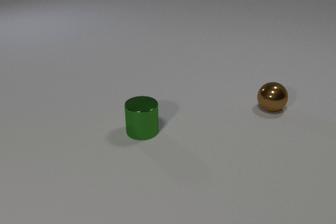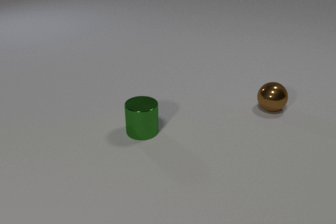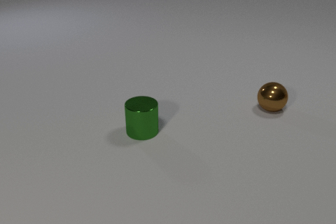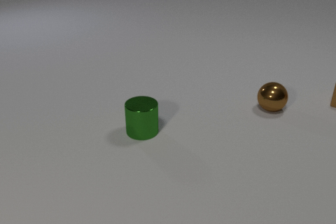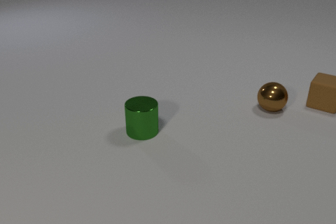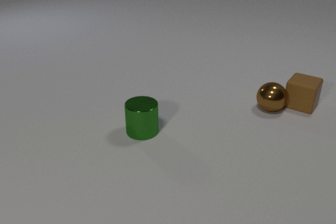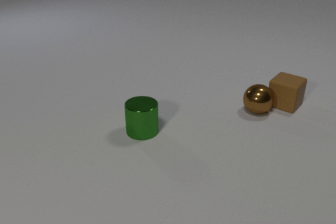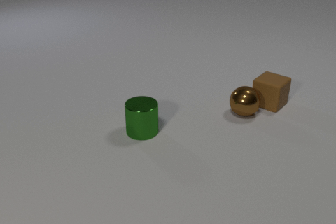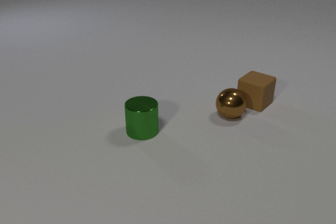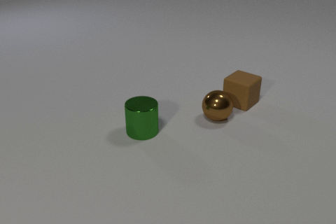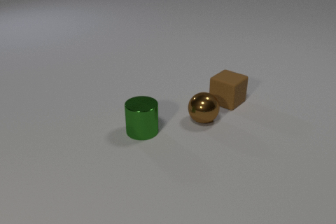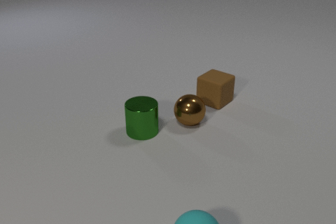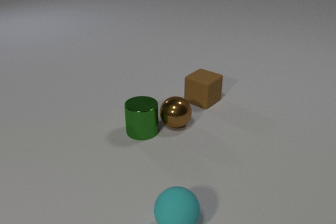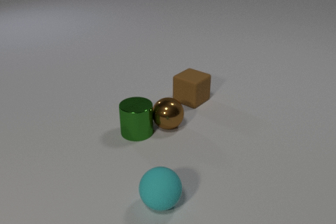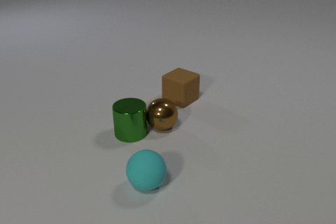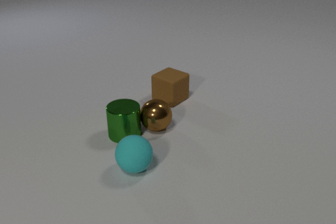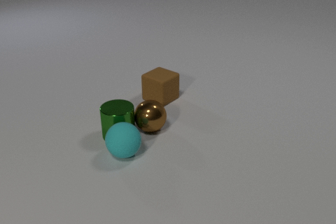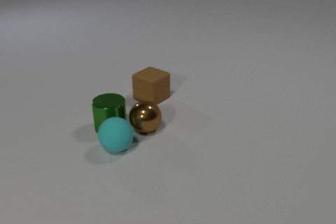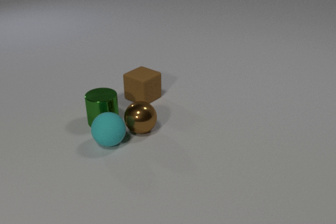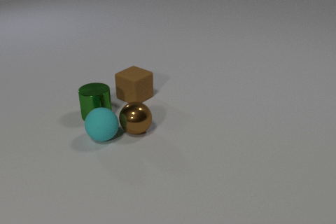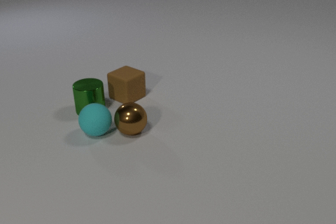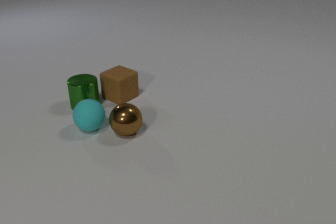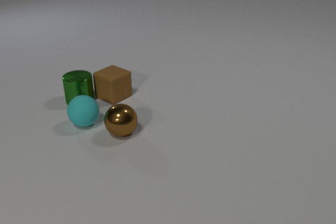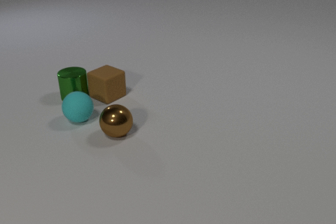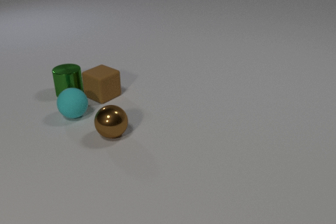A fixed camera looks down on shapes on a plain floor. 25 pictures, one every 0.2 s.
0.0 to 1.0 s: The brown rubber cube comes in at the right edge, slides to the left and toward the camera. The brown rubber cube and the brown metal sphere collide.
1.0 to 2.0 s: The brown rubber cube slides to the left. The brown metal sphere rolls to the left and toward the camera.
2.0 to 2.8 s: The brown rubber cube slides to the left. The brown metal sphere rolls to the left. The green metal cylinder slides to the left. The cyan rubber sphere comes in at the bottom edge, rolls away from the camera and to the left. The brown metal sphere and the green metal cylinder collide.
2.8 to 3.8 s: The brown rubber cube slides to the left. The brown metal sphere rolls to the left. The green metal cylinder slides away from the camera and to the left. The cyan rubber sphere rolls away from the camera and to the left. The green metal cylinder and the cyan rubber sphere collide.
3.8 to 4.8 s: The brown rubber cube slides to the left. The brown metal sphere rolls to the left. The green metal cylinder slides away from the camera and to the left. The cyan rubber sphere rolls away from the camera and to the left. The brown rubber cube and the green metal cylinder collide.
What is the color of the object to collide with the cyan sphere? green.
What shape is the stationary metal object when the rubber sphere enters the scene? cylinder.
What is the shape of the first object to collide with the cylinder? sphere.
